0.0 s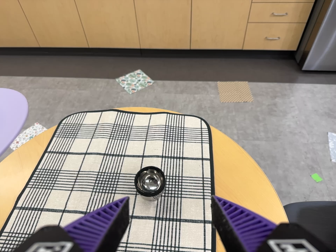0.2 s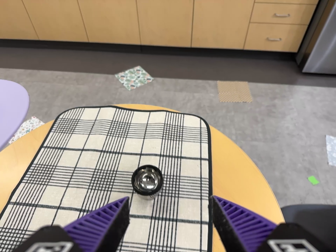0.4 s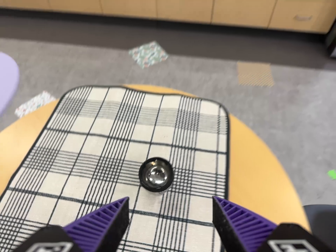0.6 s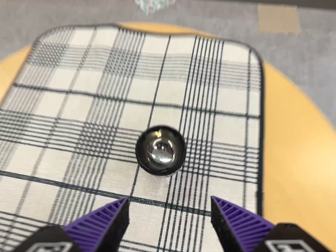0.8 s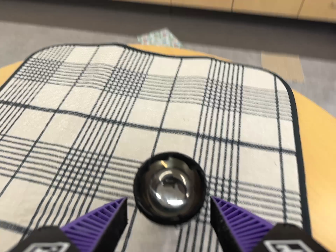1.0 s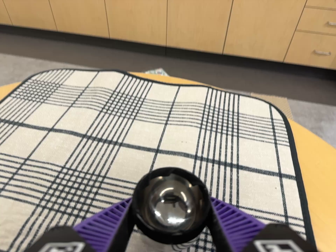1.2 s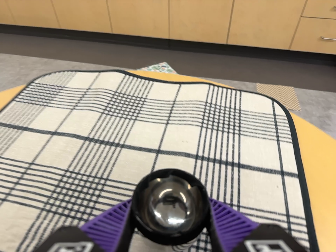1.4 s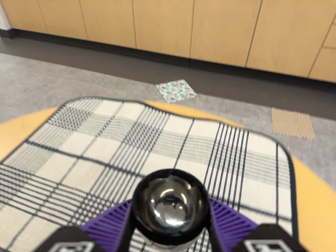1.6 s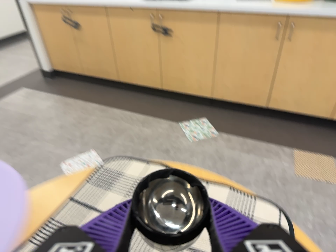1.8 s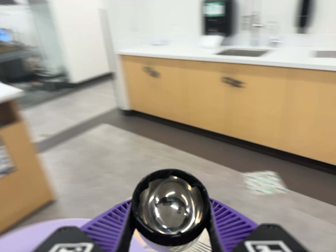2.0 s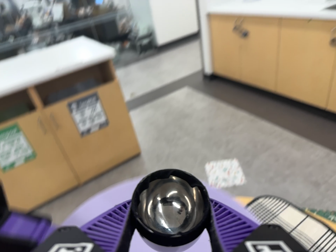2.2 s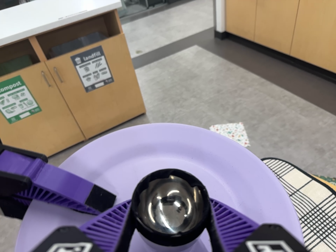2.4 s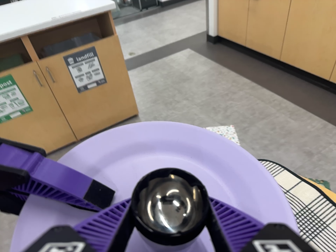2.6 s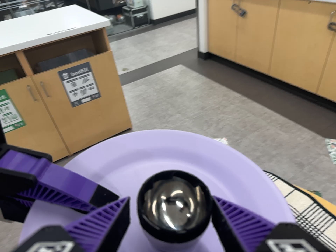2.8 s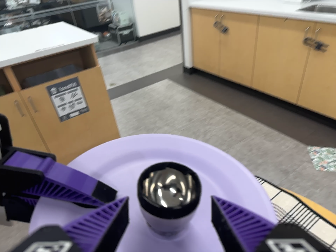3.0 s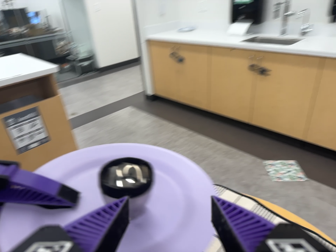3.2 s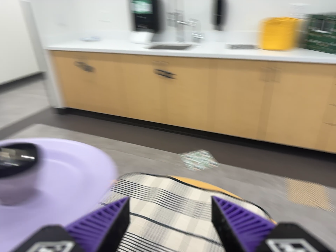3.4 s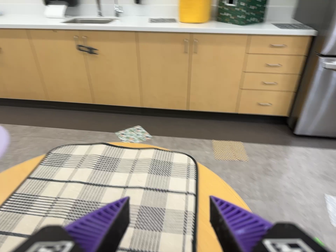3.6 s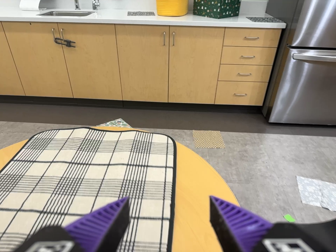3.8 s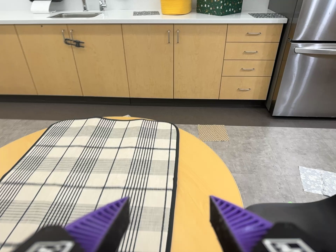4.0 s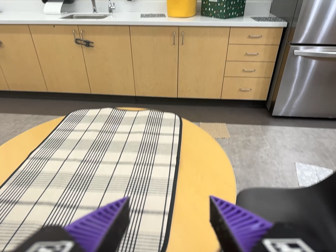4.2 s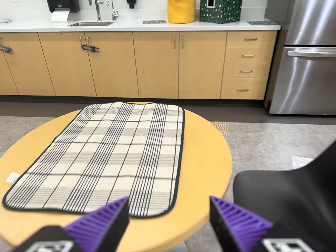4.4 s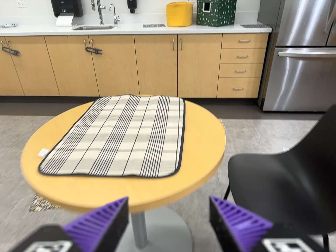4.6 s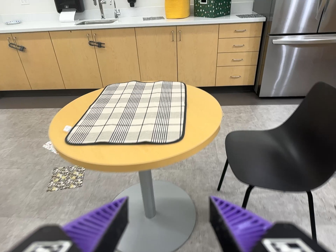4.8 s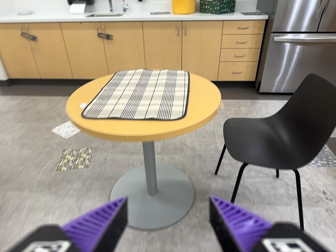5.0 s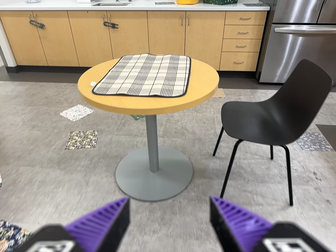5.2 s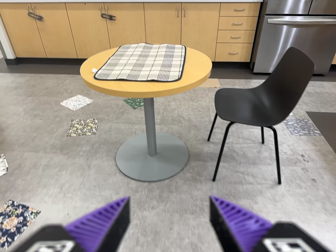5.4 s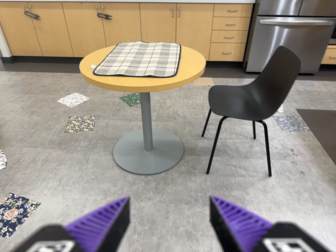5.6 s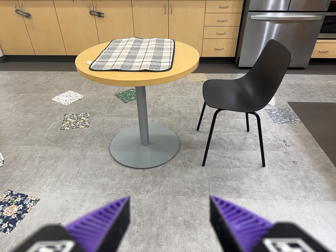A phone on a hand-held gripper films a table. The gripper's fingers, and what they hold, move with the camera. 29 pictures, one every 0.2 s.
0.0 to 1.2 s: The camera travels forward, about 32 cm, so what stands in front looms larger.
1.2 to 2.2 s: The camera swings to its left by about 45 degrees, and the scene slides to the right. It travels toward the top of its view and backward, about 28 cm, so close, fixed things drift downward. It rolls about its line of sight by about 20 degrees, and the scene rotates clockwise.
2.2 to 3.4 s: The camera pans to its right by about 50 degrees. It travels toward the bottom of its view and backward, about 22 cm. Its aim tips toward the top of its view by about 15 degrees. It rolls about its line of sight by about 20 degrees, and the scene rotates counterclockwise.
3.4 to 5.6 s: The camera travels backward and toward the bottom of its view, about 120 cm, so what stands in front gets smaller.
The film runs backward here.
